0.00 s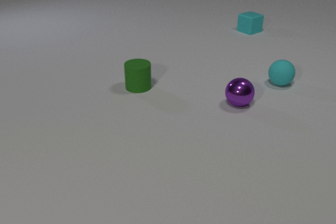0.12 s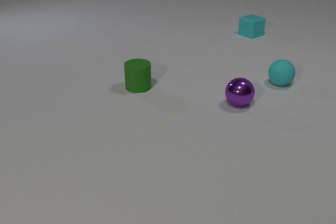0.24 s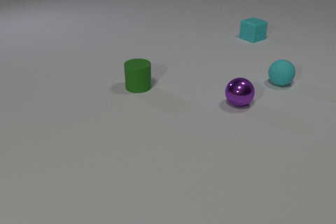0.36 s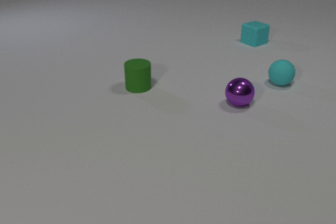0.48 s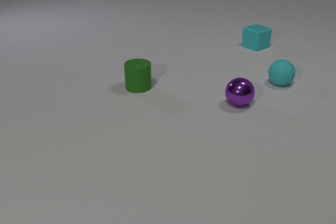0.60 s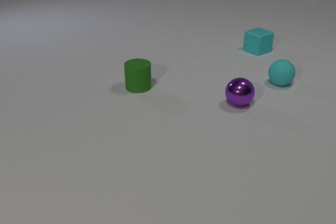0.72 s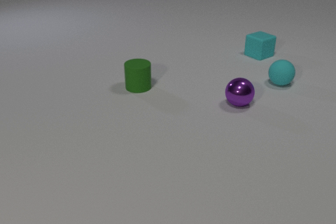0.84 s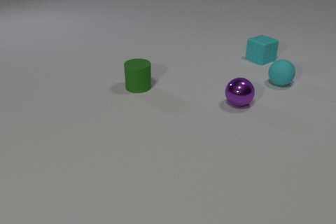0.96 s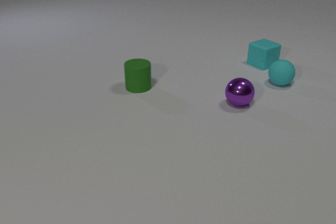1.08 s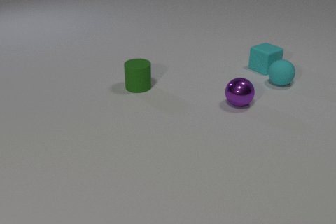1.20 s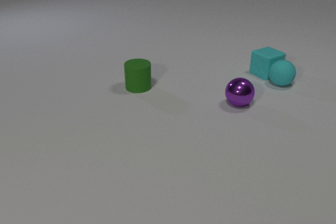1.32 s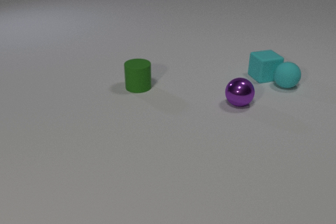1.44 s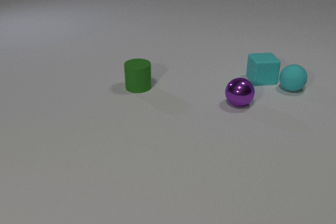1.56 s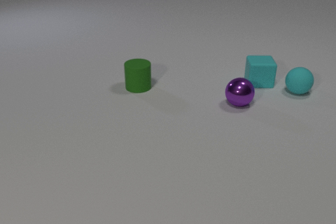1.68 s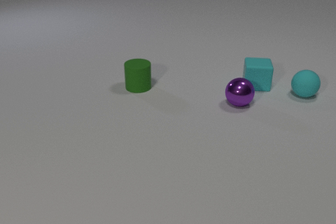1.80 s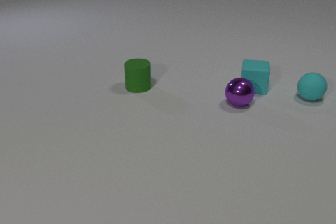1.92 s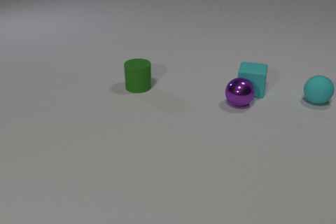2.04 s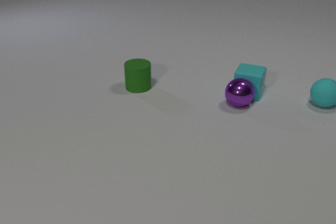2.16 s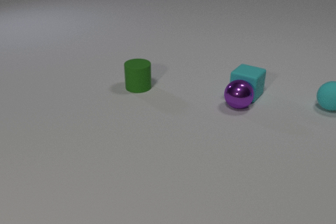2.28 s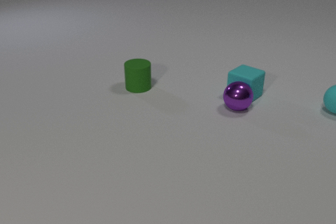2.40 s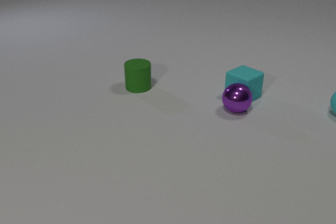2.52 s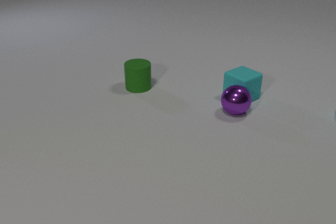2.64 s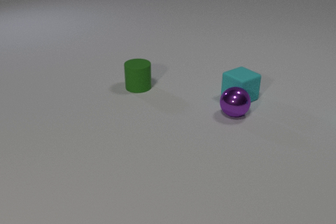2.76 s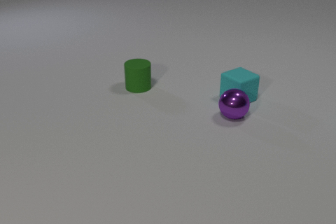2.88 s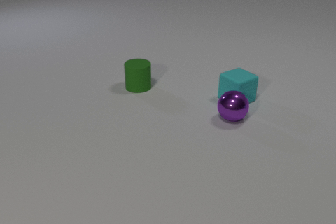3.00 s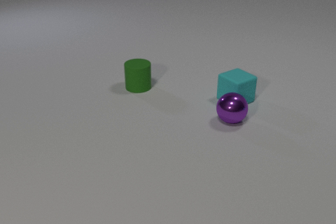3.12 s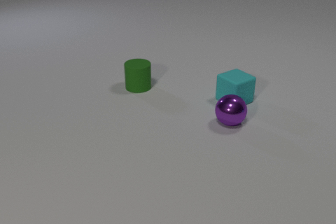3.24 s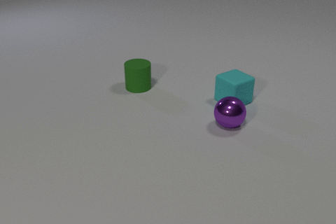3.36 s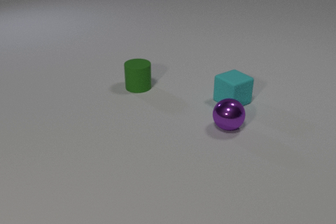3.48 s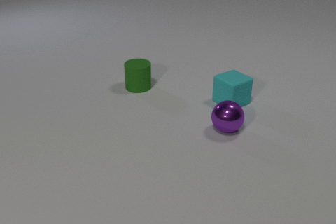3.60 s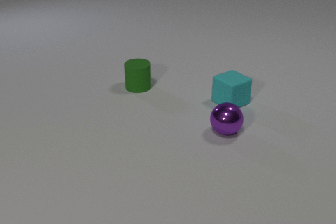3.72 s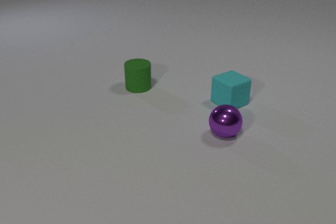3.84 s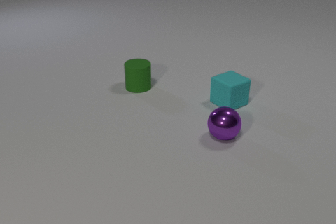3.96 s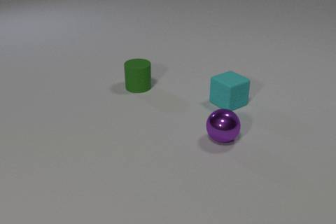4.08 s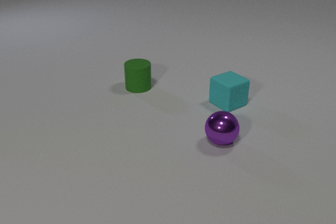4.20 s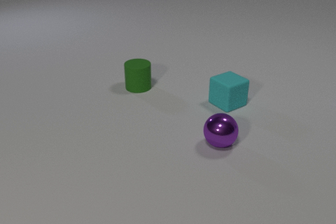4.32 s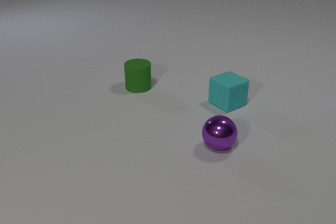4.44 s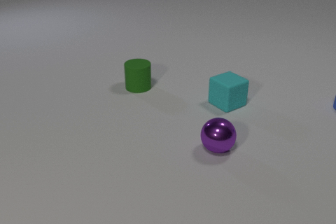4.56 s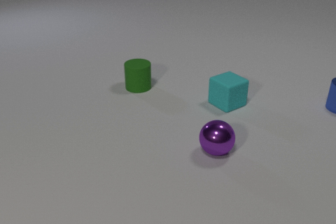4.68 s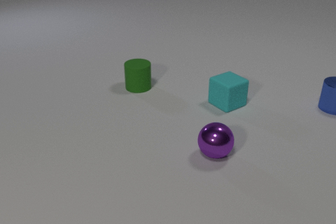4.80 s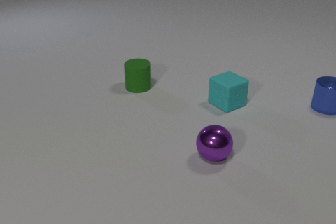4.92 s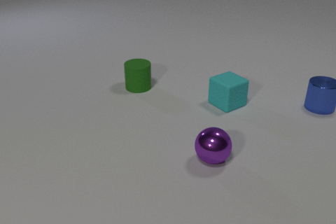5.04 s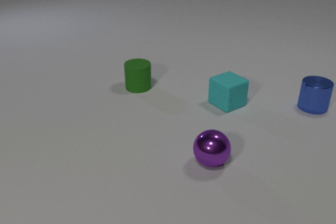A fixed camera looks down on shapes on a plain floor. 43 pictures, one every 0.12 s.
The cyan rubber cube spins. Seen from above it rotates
clockwise.
The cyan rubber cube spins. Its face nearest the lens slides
to the left.
0.00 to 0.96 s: The cyan rubber cube slides toward the camera.
0.96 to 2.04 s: The cyan rubber cube slides toward the camera, spins so that its near face slides to the left, clockwise seen from above. The cyan rubber sphere rolls to the right and toward the camera. The cyan rubber cube and the cyan rubber sphere collide. The cyan rubber cube and the purple metal sphere collide.
2.04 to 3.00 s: The cyan rubber cube slides toward the camera and to the left, spins clockwise seen from above by about 30 degrees, its near face sliding to the left. The cyan rubber sphere rolls to the right and toward the camera, leaves at the right edge. The purple metal sphere rolls toward the camera.
3.00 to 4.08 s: The cyan rubber cube slides toward the camera and to the left. The purple metal sphere rolls toward the camera.
4.08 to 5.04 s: The purple metal sphere rolls toward the camera. The blue metal cylinder comes in at the right edge, slides to the left.
How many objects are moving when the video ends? 2.
How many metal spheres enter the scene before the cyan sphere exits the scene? 0.
Are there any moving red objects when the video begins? no.
